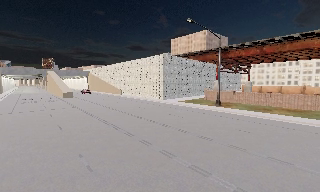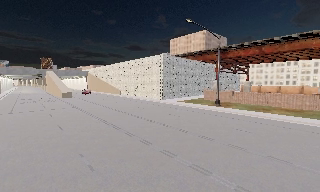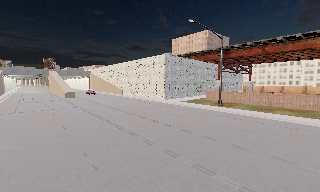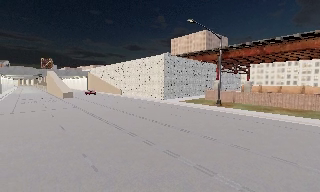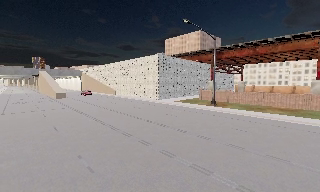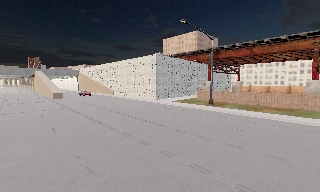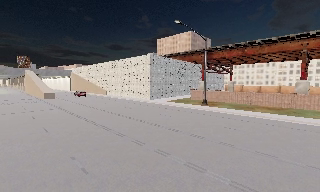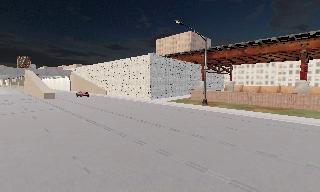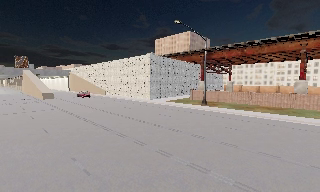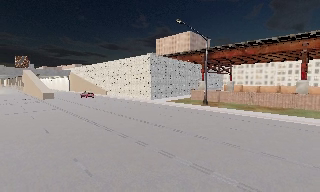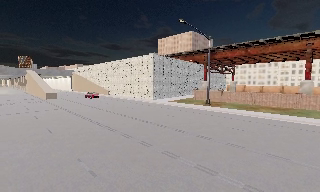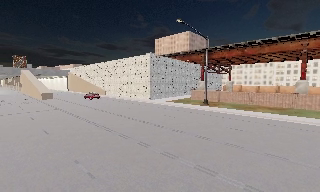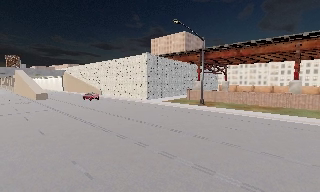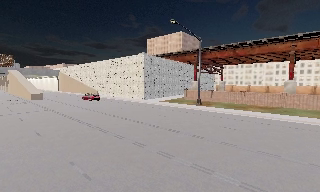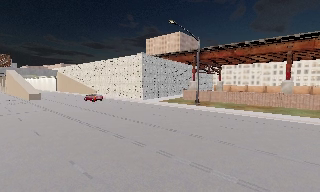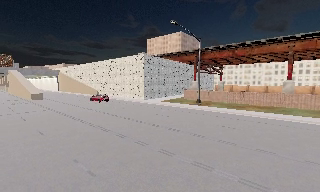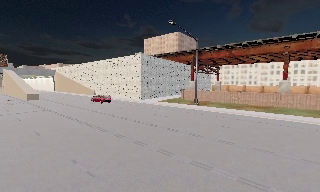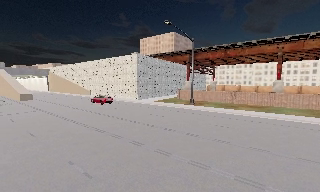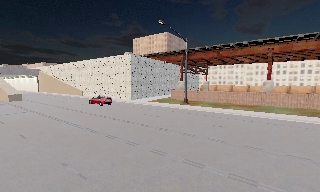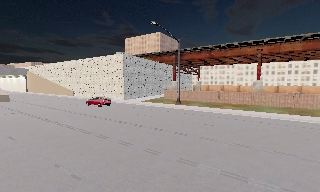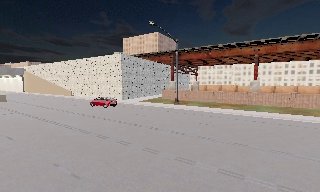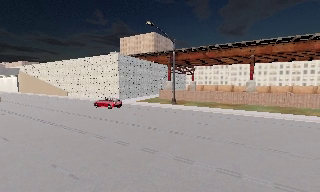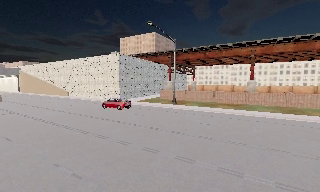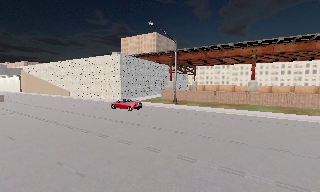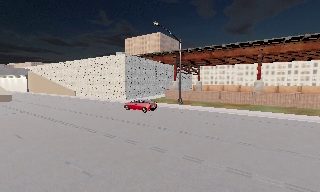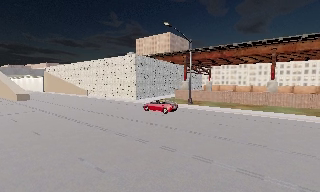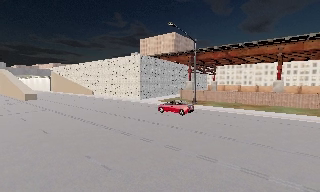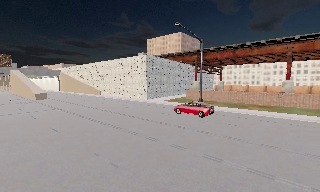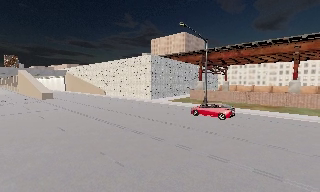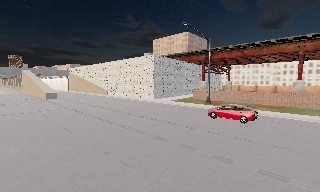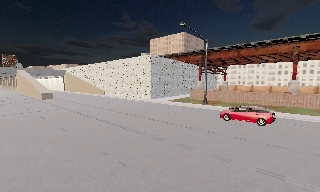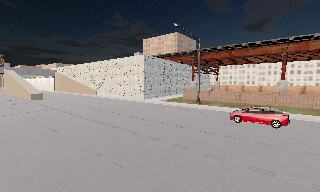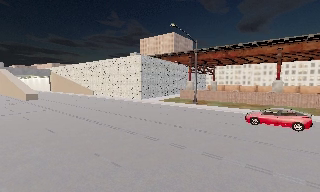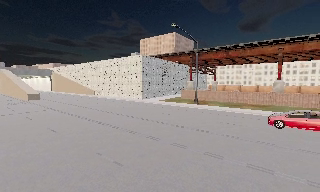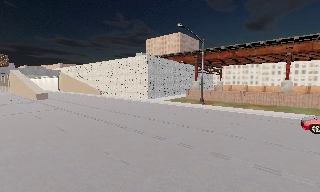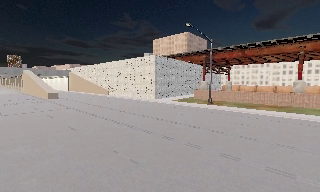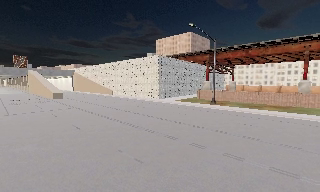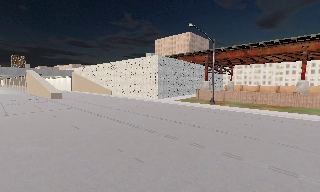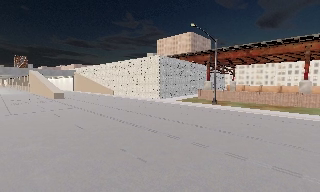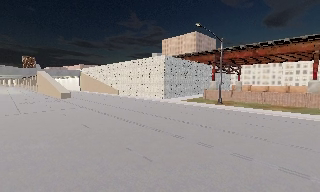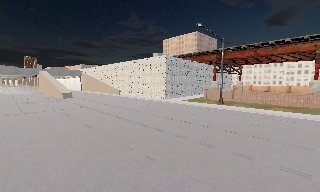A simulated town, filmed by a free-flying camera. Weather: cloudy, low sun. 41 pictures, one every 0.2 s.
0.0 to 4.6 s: The camera pans to its right, which is clockwise from overhead, by about 20 degrees. It travels to its left, about 2 m.
4.6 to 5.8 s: The scene slides to the right, as the camera pans about 10 degrees to its left.
5.8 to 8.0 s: The camera travels to its left, about 1 m, so close, fixed things drift to the right.
The film runs backward here.
